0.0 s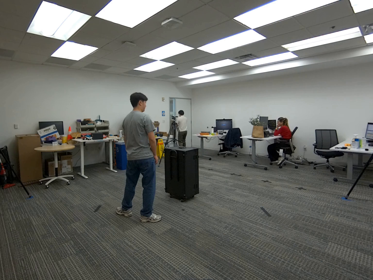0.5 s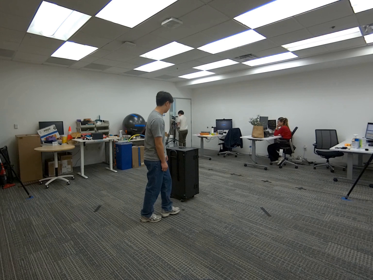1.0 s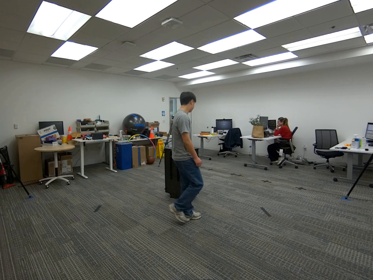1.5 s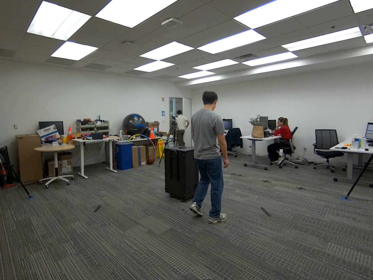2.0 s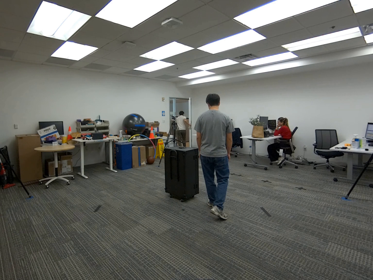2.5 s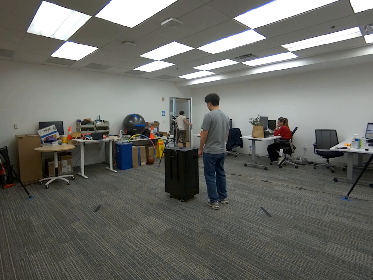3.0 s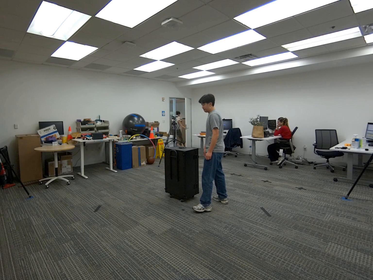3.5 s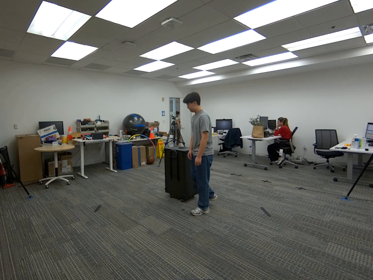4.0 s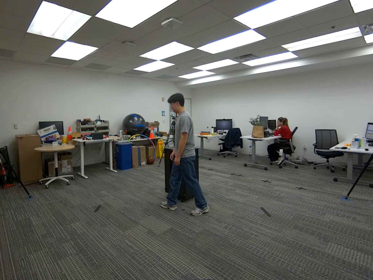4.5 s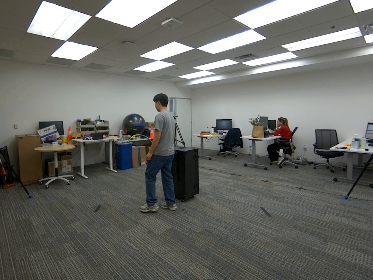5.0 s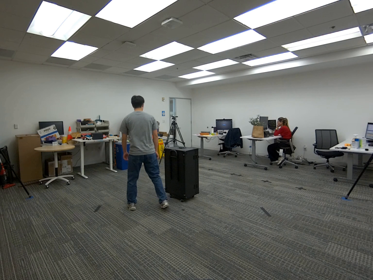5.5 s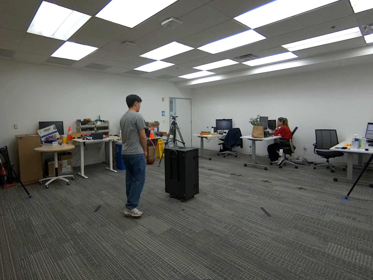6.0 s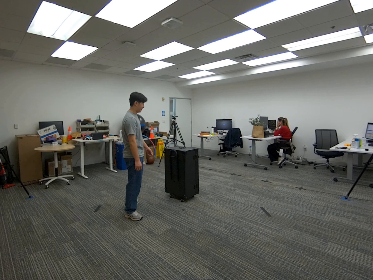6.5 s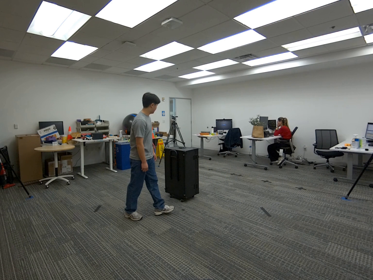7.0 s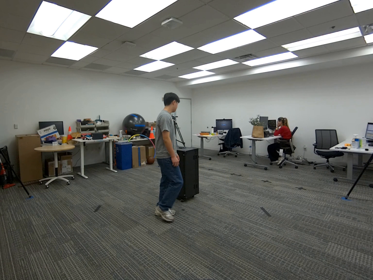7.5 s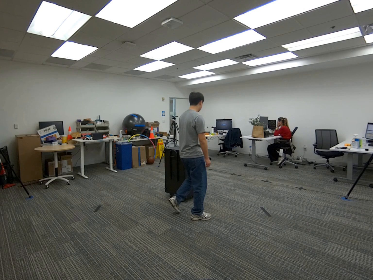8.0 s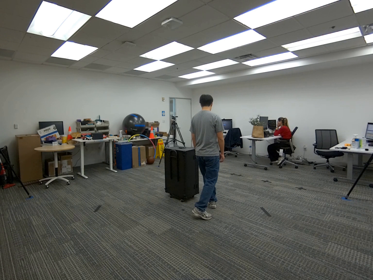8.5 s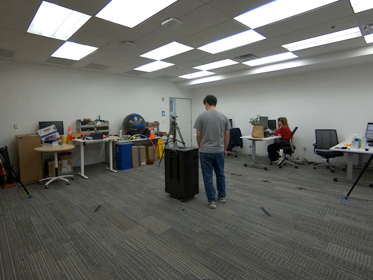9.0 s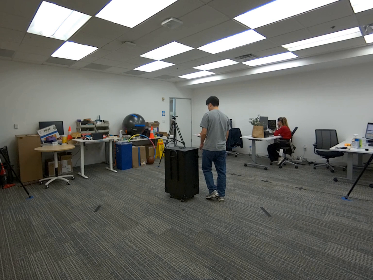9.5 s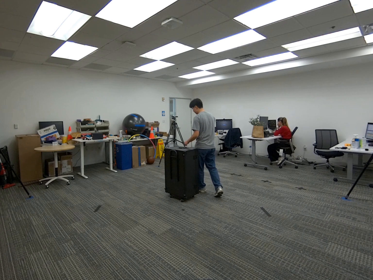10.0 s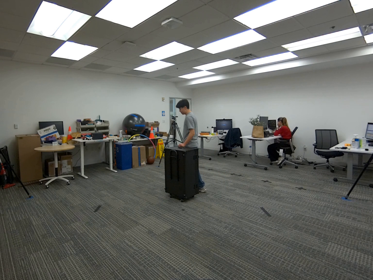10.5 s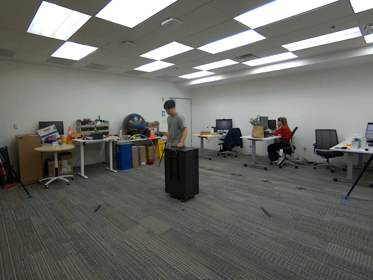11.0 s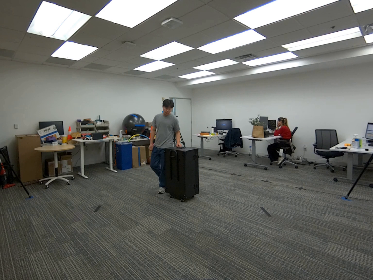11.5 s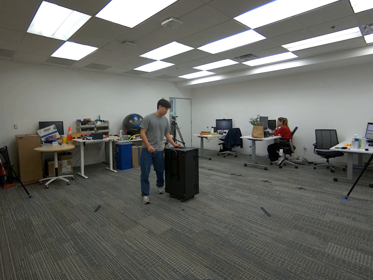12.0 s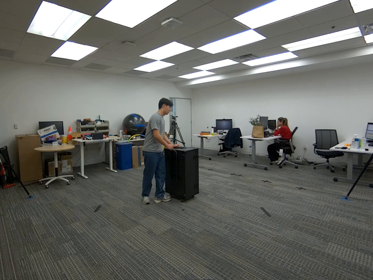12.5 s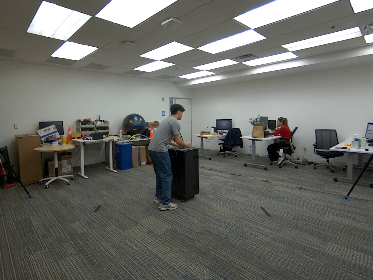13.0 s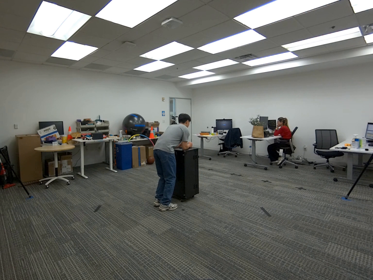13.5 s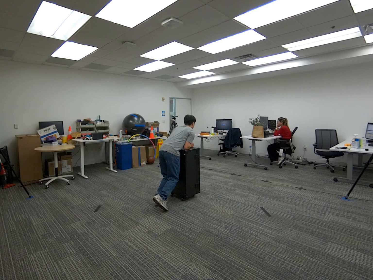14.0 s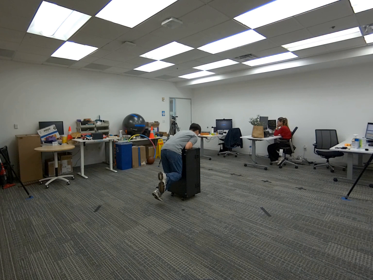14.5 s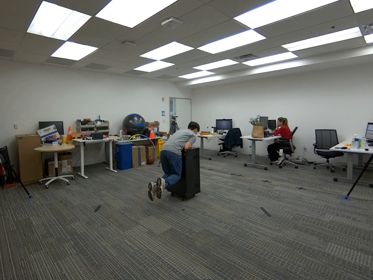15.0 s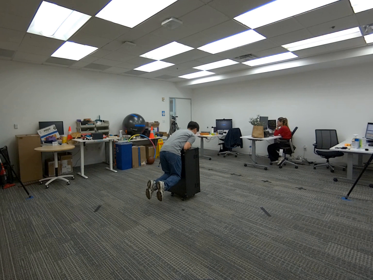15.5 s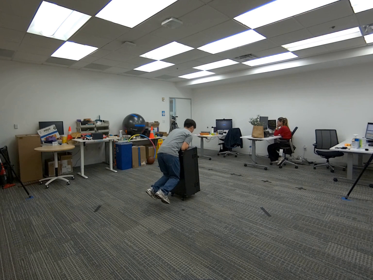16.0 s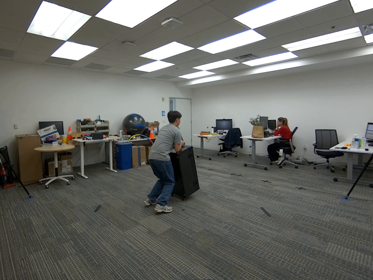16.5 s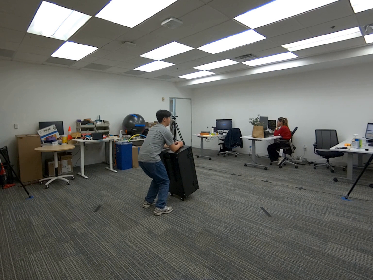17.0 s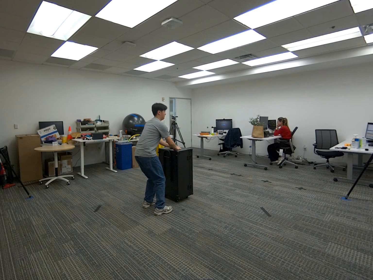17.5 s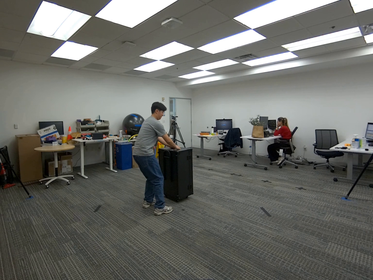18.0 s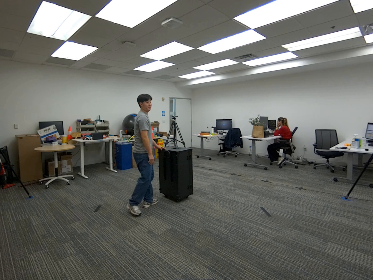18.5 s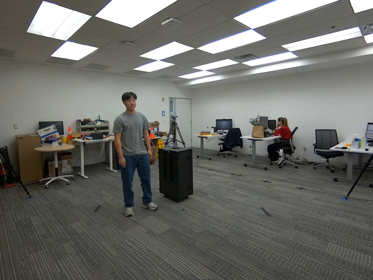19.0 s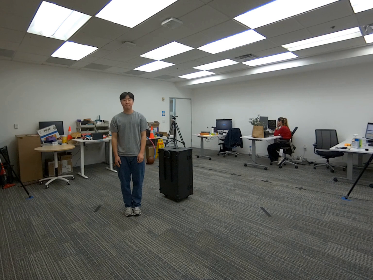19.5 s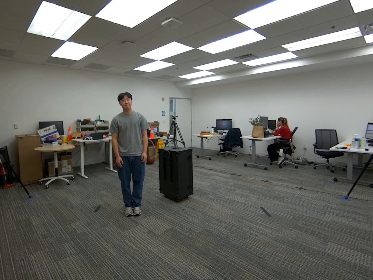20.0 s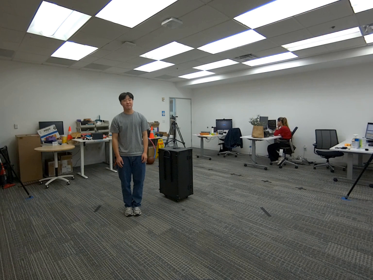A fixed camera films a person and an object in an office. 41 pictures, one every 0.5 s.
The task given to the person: Walk up to the box and place your hands and forearms on top to steady both yourself and the box. Then, using your feet, gently push your body forward. As the box begins to move, lift your feet off the ground and hold them in the air.
